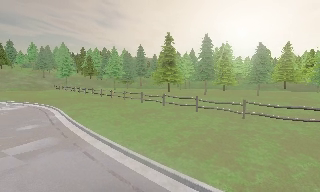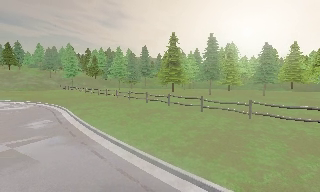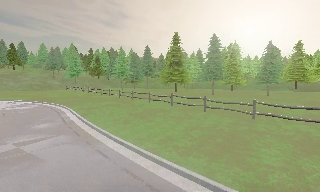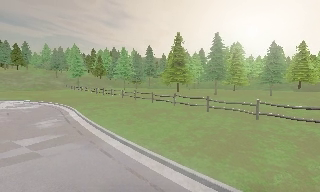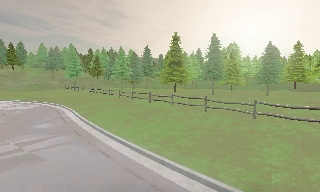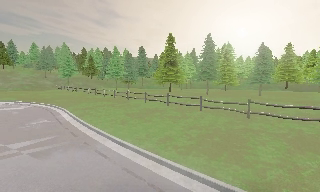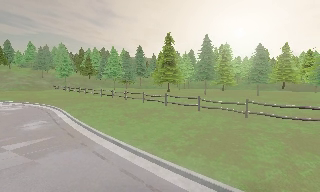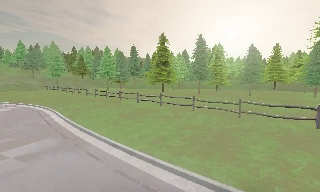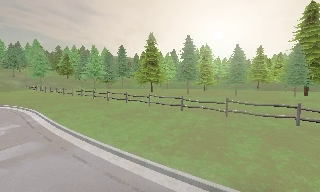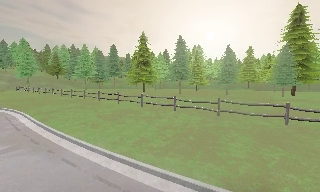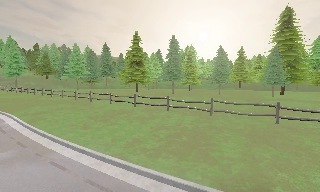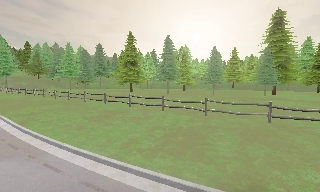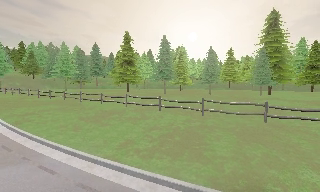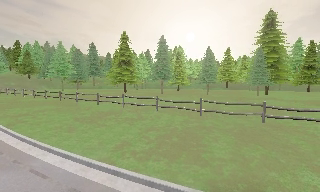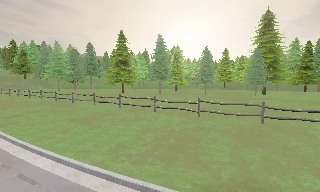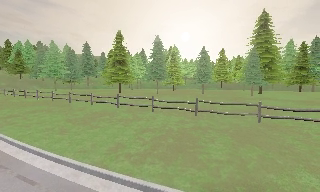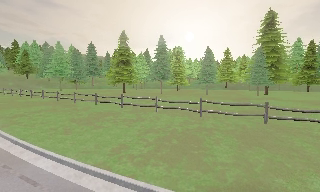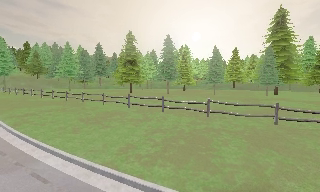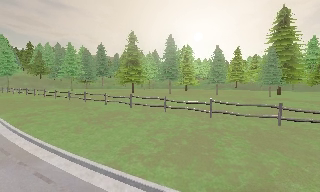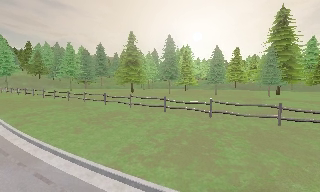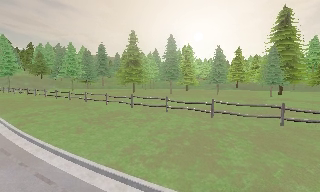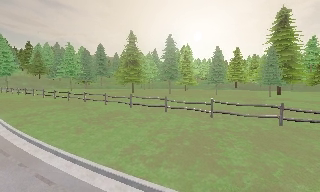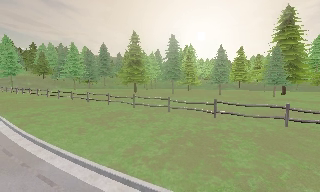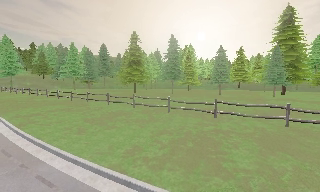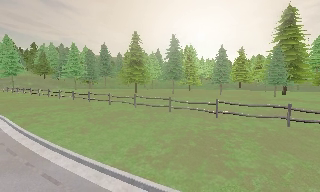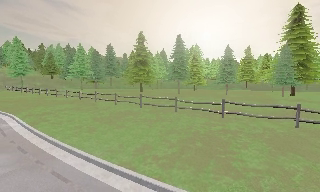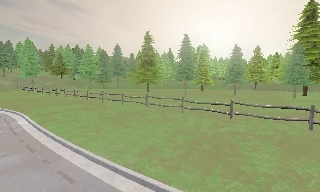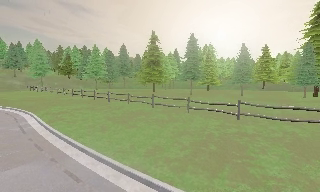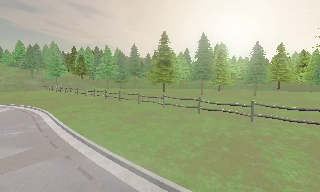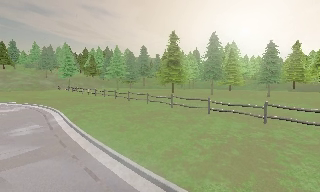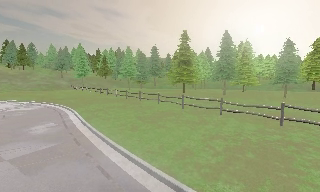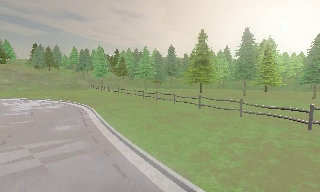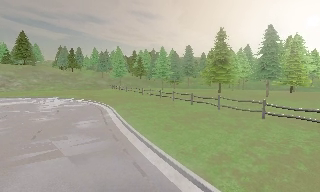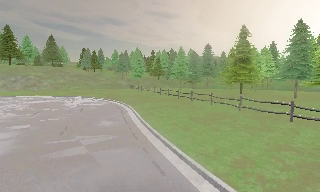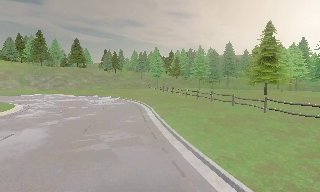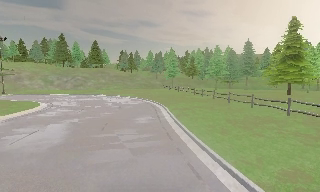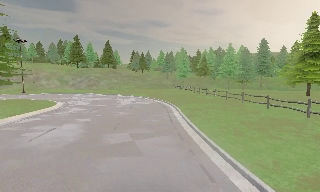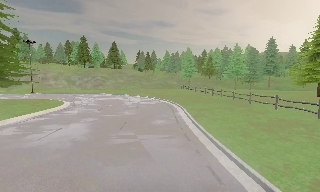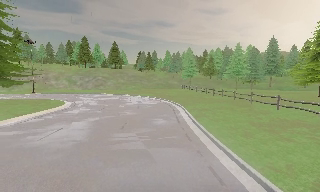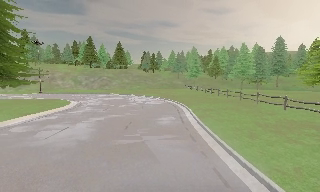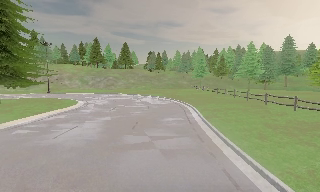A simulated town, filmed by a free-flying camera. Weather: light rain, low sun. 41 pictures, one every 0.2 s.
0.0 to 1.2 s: The camera shifts only a little, or ends up much as it began.
1.2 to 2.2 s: The scene slides to the left, as the camera pans about 15 degrees to its right.
2.2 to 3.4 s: The camera travels forward, about 0.5 m, so what stands in front looms larger.
3.4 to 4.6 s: The camera shifts only a little, or ends up much as it began.
4.6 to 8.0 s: The camera swings to its left by about 55 degrees, and the scene slides to the right. It travels to its left and forward, about 1 m, so close, fixed things drift to the right.
The film runs forward here.
